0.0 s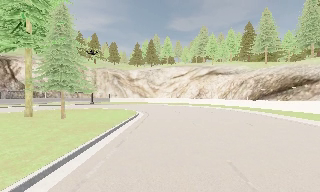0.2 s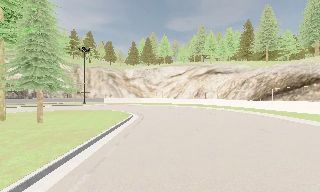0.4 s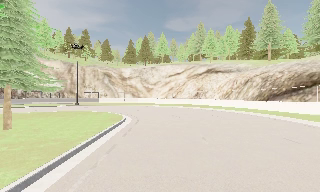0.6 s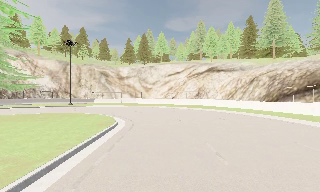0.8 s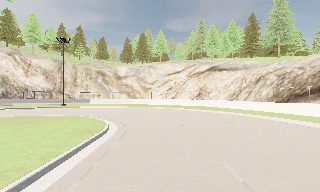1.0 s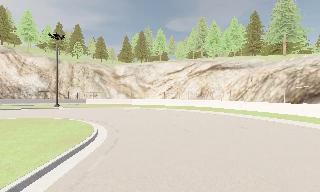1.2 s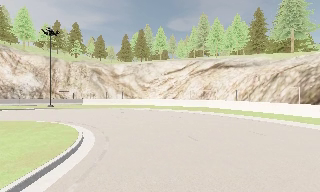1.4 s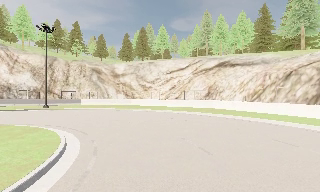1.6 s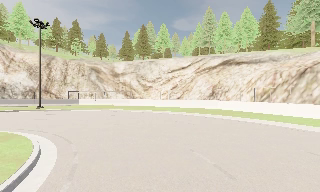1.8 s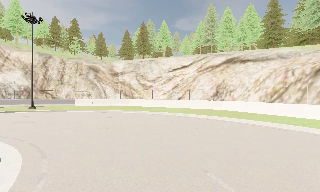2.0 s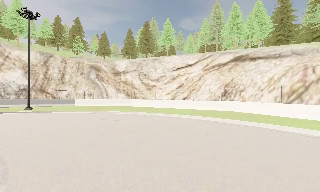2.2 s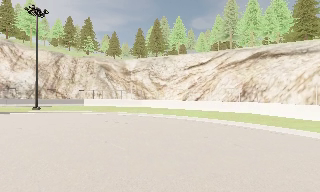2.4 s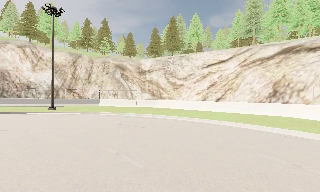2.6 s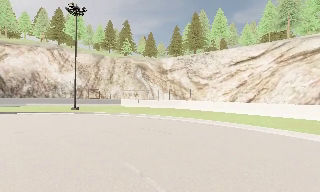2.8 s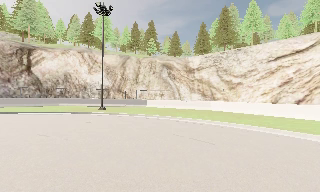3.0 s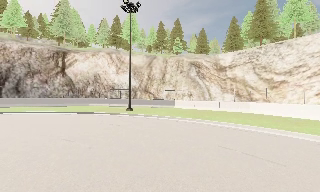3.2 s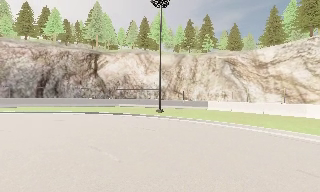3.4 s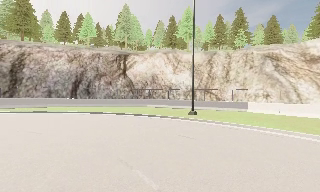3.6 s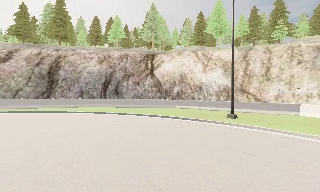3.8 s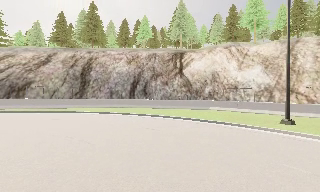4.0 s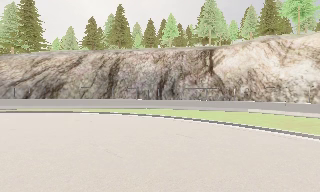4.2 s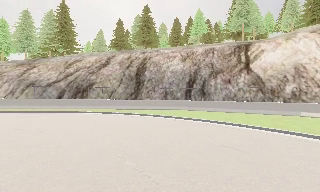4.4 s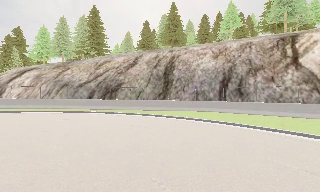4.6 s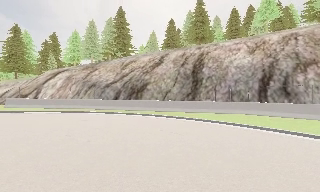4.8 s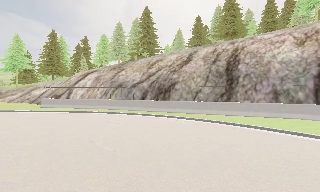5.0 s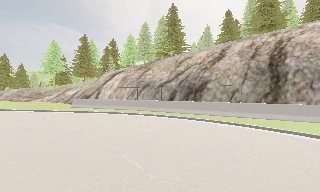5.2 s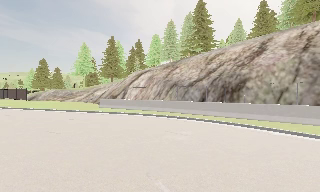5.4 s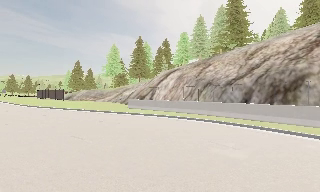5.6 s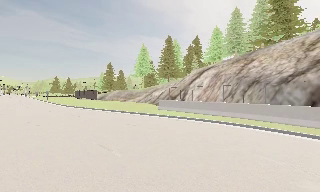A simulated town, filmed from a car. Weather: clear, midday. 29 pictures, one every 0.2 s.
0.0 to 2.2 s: The camera travels forward, about 18 m, so what stands in front looms larger.
2.2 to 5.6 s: The camera pans to its left, which is counterclockwise from overhead, by about 150 degrees. It travels forward, about 25 m.
The film runs forward here.
